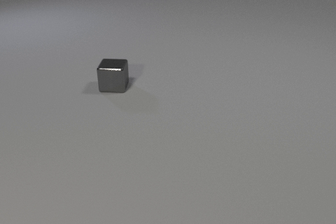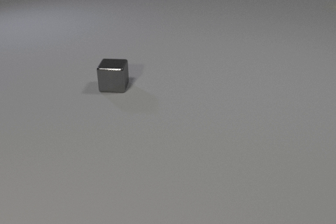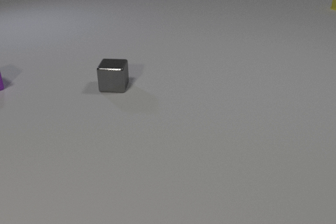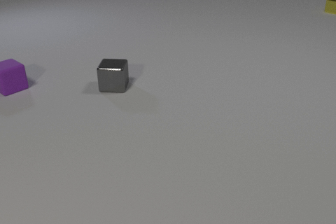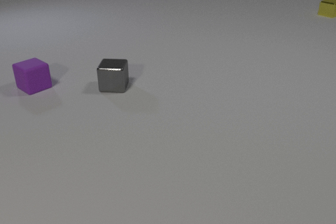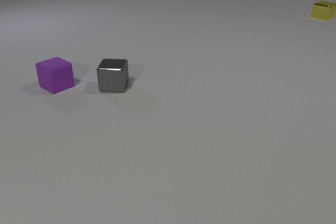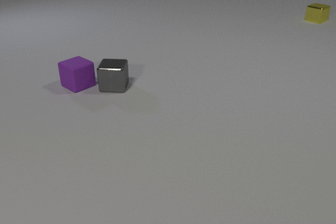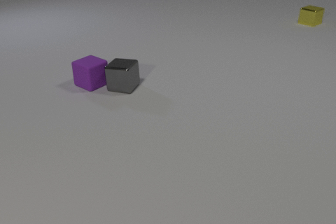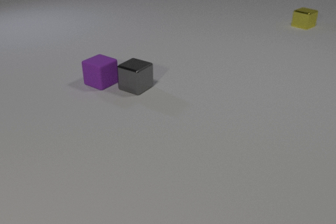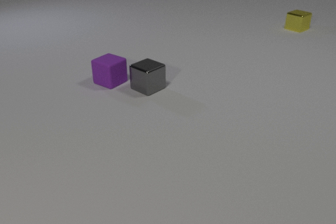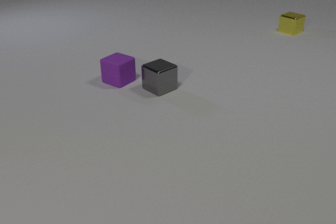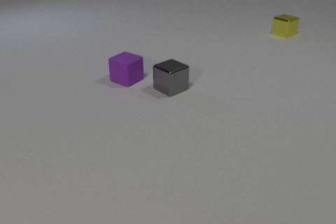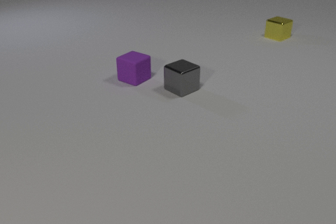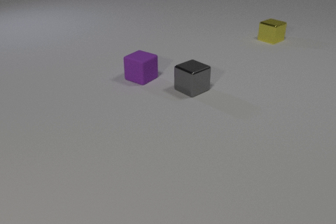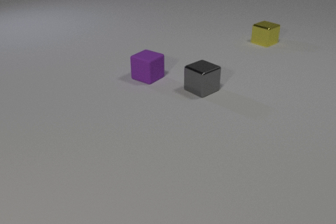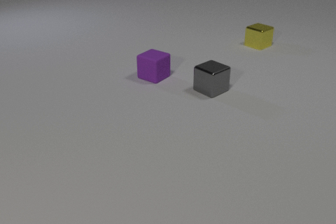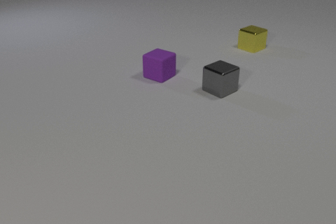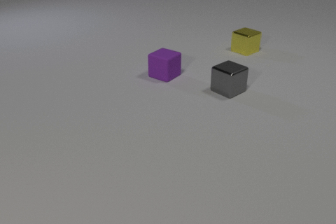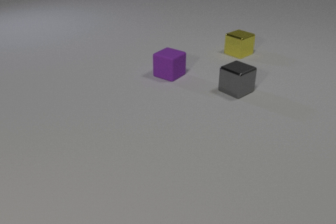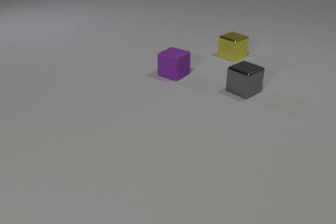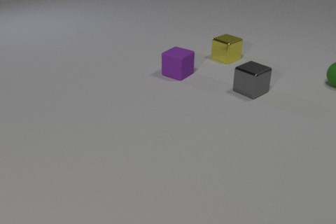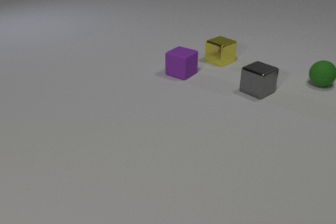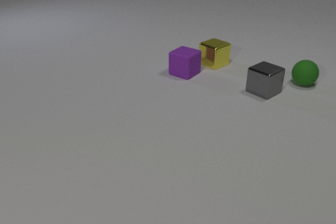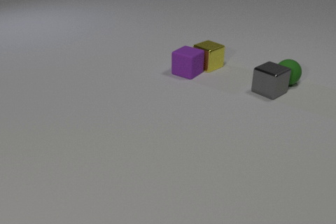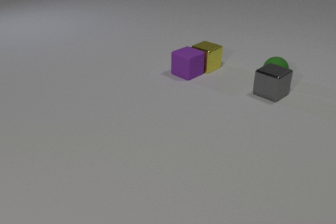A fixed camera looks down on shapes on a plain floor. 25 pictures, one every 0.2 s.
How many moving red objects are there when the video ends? 0.
Are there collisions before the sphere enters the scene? yes.
How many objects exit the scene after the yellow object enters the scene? 0.
0.0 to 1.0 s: The purple rubber cube comes in at the left edge, slides to the right. The yellow metal cube comes in at the right edge, slides toward the camera and to the left.
1.0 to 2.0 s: The purple rubber cube slides to the right. The gray metal cube slides to the right, spins so that its near face slides to the left, clockwise seen from above. The yellow metal cube slides toward the camera and to the left. The purple rubber cube and the gray metal cube collide.
2.0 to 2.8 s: The purple rubber cube slides to the right. The gray metal cube slides to the right. The yellow metal cube slides toward the camera and to the left.
2.8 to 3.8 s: The purple rubber cube slides to the right. The gray metal cube slides to the right. The yellow metal cube slides toward the camera and to the left.
3.8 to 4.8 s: The purple rubber cube slides to the right. The gray metal cube slides to the right. The yellow metal cube slides toward the camera and to the left. The green rubber sphere comes in at the right edge, rolls to the left. The purple rubber cube and the yellow metal cube collide. The gray metal cube and the green rubber sphere collide.
